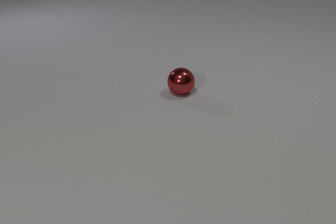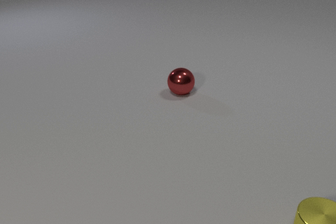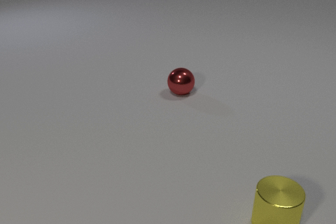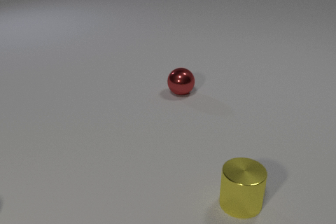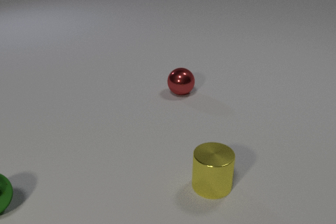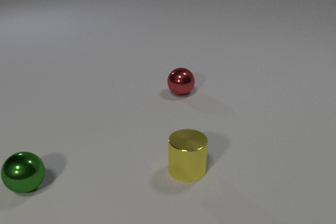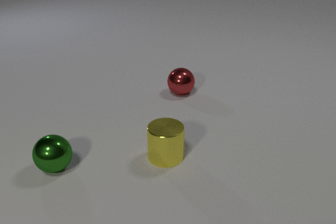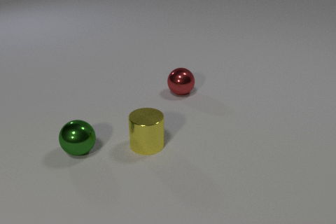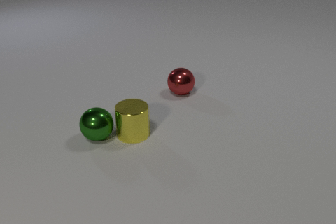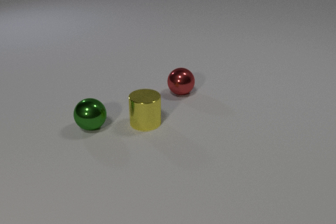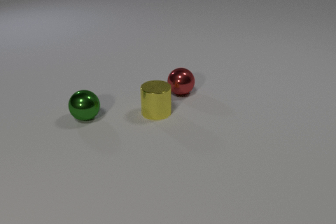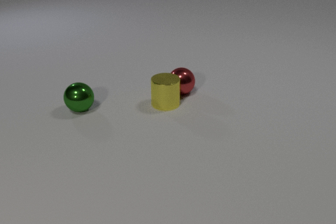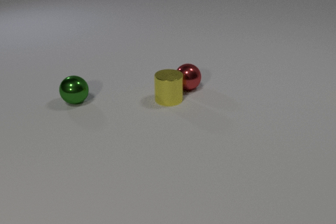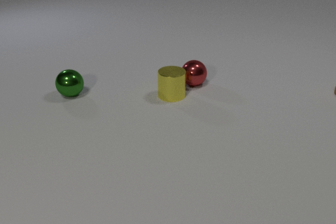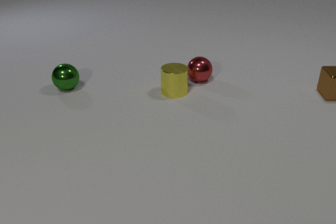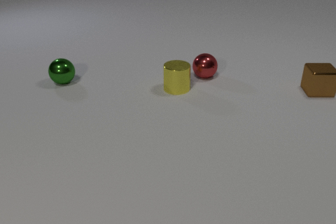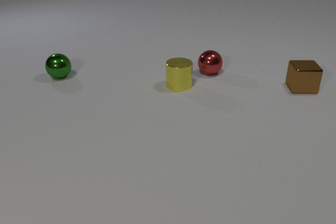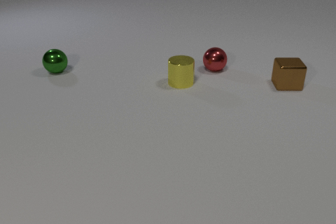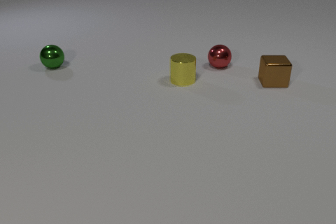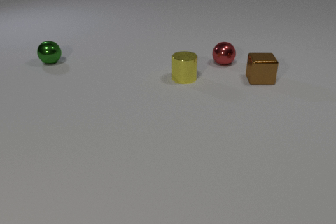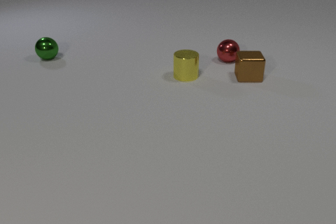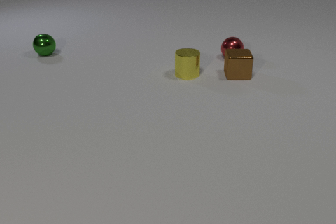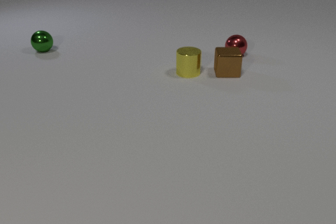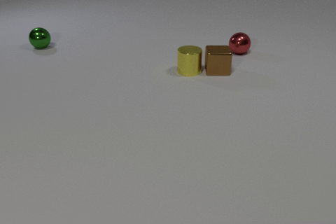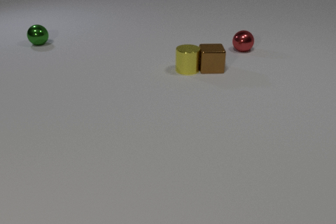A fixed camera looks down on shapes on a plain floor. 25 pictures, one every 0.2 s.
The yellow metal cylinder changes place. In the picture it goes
away from the camera.
The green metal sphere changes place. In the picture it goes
away from the camera.
0.0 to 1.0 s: The yellow metal cylinder comes in at the bottom edge, slides to the left and away from the camera. The green metal sphere comes in at the left edge, rolls to the right and away from the camera.
1.0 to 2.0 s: The yellow metal cylinder slides away from the camera. The green metal sphere rolls away from the camera and to the right. The yellow metal cylinder and the green metal sphere collide.
2.0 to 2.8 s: The yellow metal cylinder slides away from the camera and to the right. The green metal sphere rolls away from the camera. The red metal sphere rolls away from the camera and to the right. The brown metal cube comes in at the right edge, slides to the left. The yellow metal cylinder and the red metal sphere collide.
2.8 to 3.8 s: The yellow metal cylinder slides away from the camera. The green metal sphere rolls away from the camera. The red metal sphere rolls away from the camera and to the right. The brown metal cube slides to the left.
3.8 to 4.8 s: The yellow metal cylinder slides away from the camera. The green metal sphere rolls away from the camera. The red metal sphere rolls away from the camera and to the right. The brown metal cube slides to the left. The yellow metal cylinder and the brown metal cube collide.
What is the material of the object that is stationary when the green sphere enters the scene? metal.
Are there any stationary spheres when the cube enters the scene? no.
How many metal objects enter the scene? 3.
